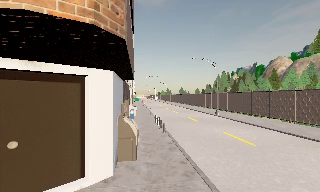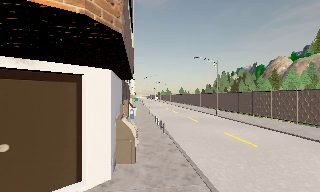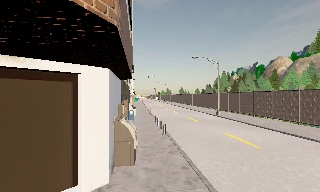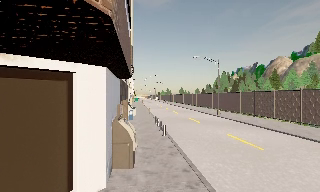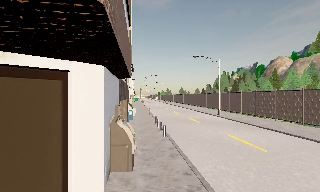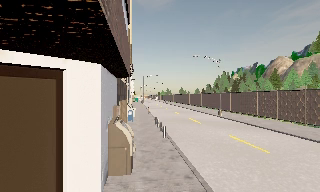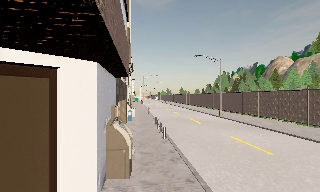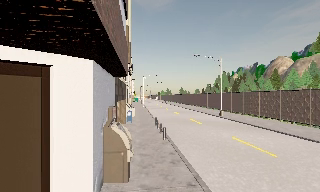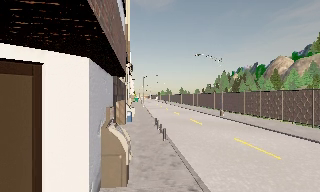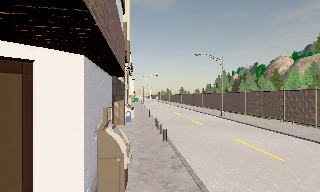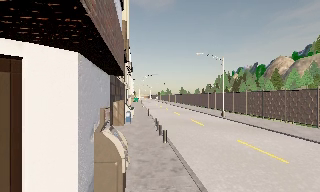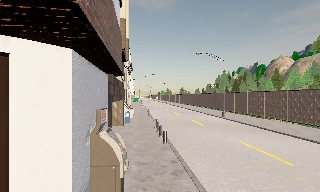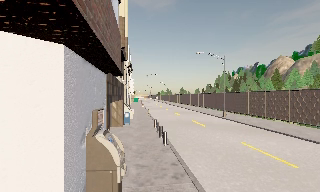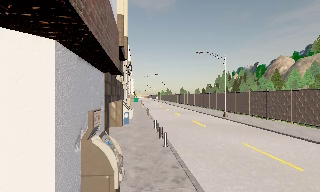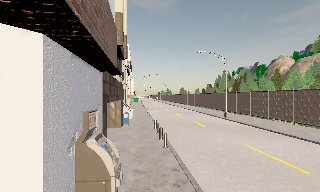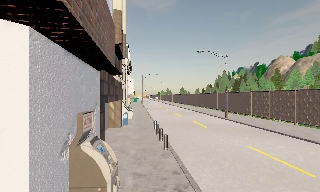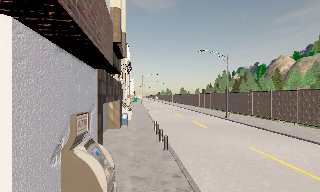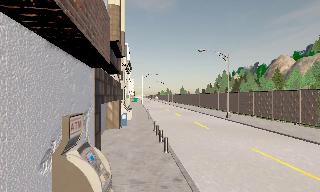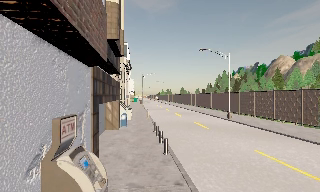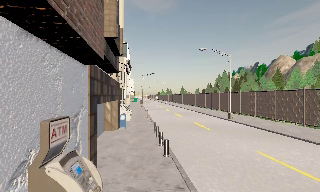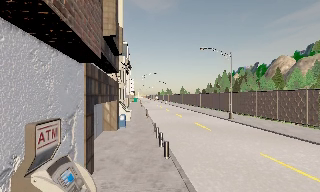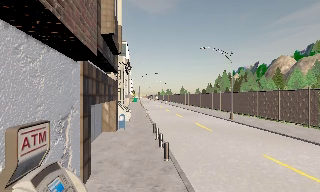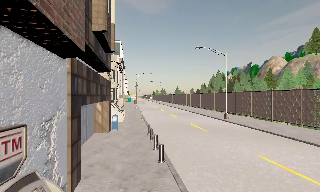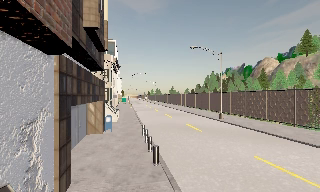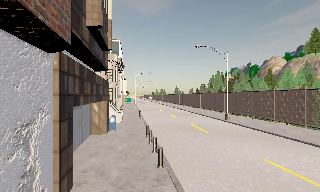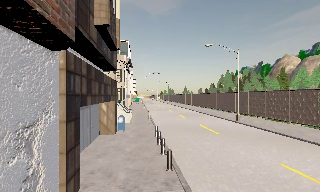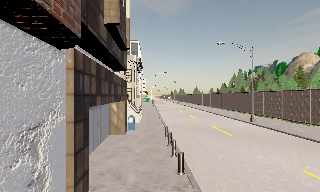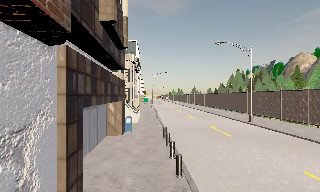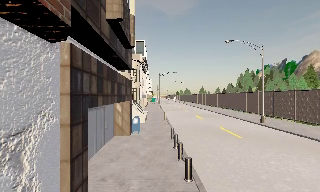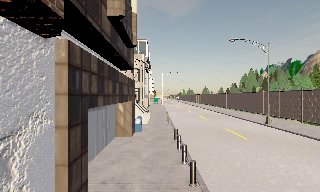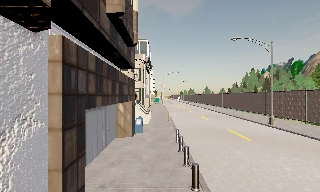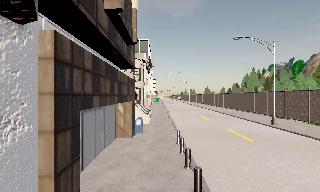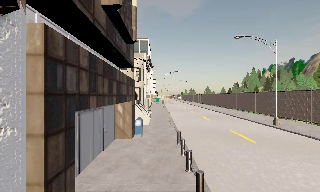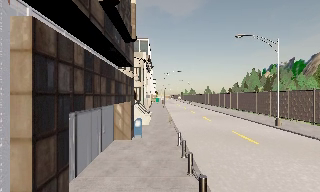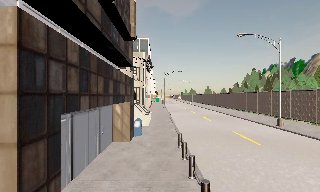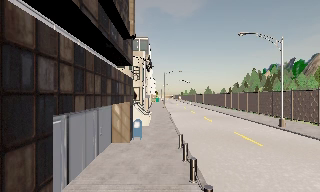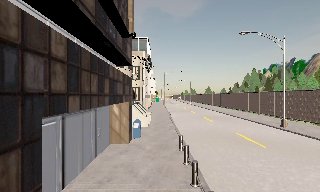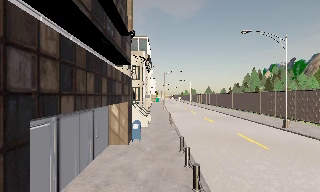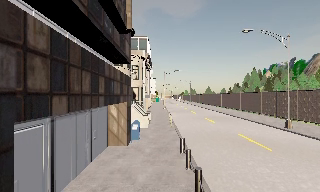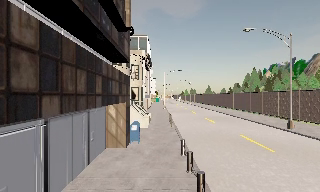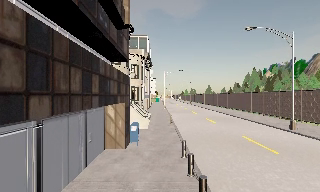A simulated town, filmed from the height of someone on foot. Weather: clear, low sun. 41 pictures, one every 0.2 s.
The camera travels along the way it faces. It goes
forward.
0.0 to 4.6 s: The camera travels forward, about 5 m, so what stands in front looms larger.
4.6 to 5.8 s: The camera swings to its left by about 10 degrees, and the scene slides to the right. It travels forward, about 1.5 m, so what stands in front looms larger.
5.8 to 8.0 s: The camera travels forward, about 2.5 m, so what stands in front looms larger.
The film runs forward here.
